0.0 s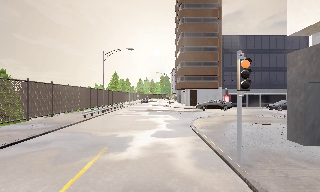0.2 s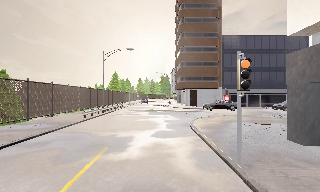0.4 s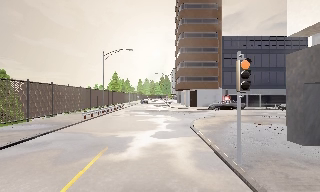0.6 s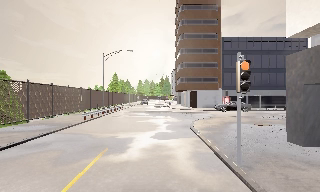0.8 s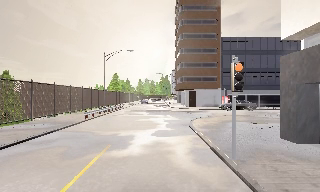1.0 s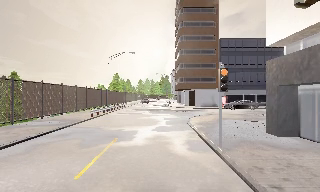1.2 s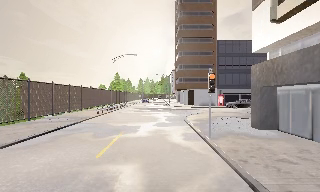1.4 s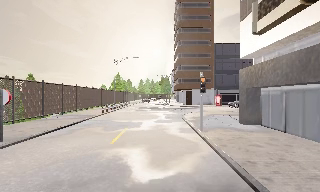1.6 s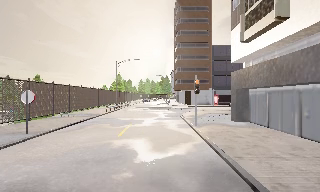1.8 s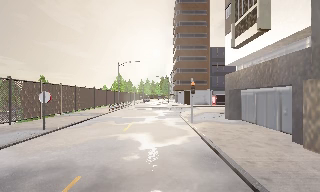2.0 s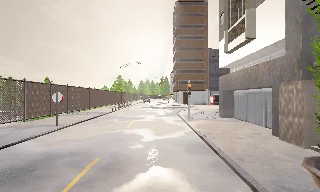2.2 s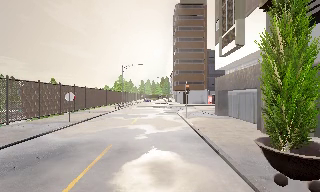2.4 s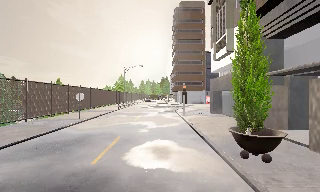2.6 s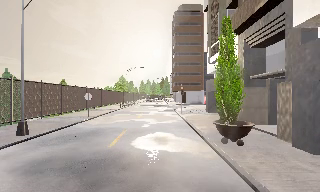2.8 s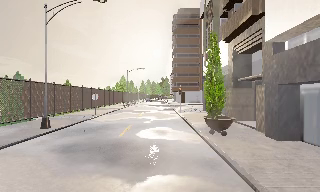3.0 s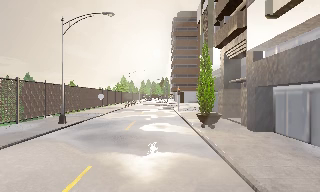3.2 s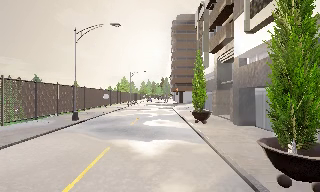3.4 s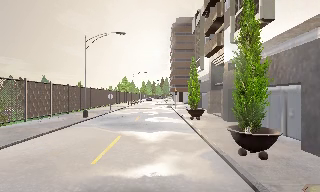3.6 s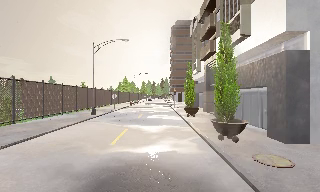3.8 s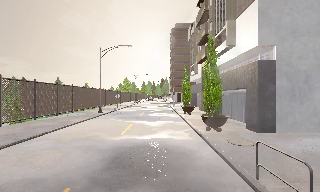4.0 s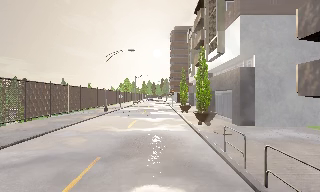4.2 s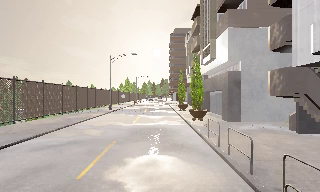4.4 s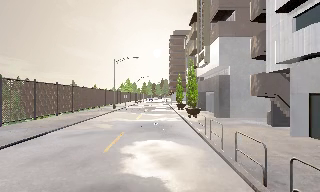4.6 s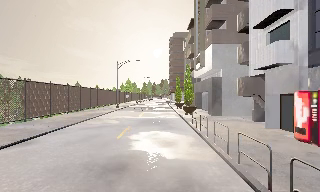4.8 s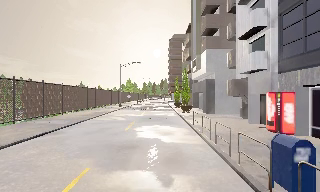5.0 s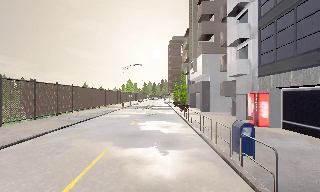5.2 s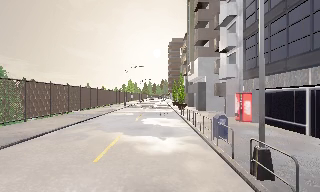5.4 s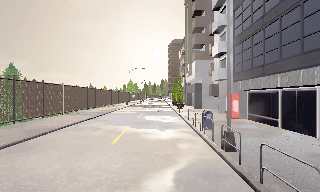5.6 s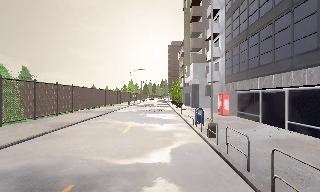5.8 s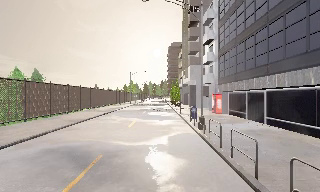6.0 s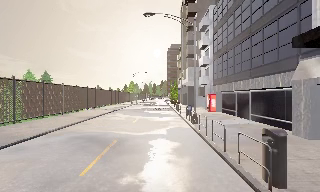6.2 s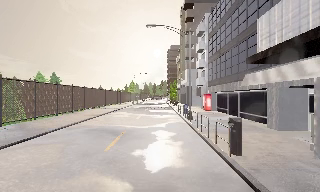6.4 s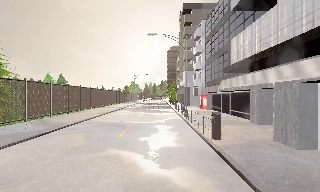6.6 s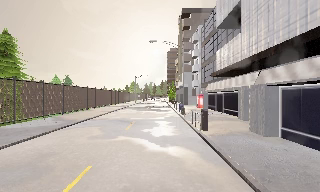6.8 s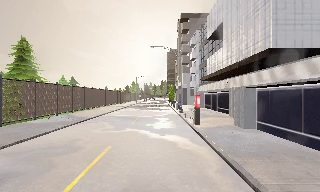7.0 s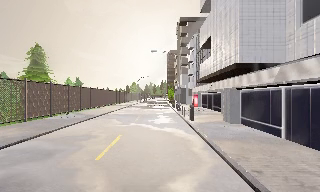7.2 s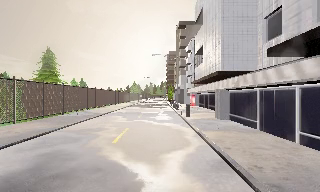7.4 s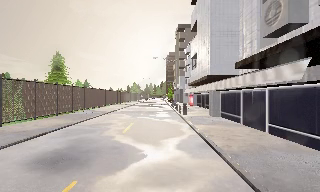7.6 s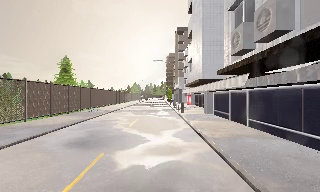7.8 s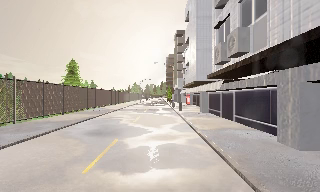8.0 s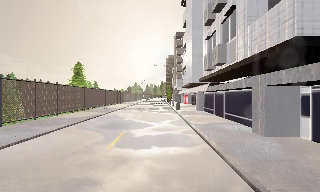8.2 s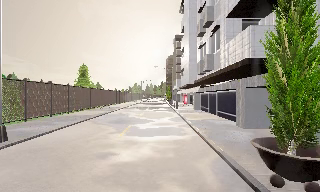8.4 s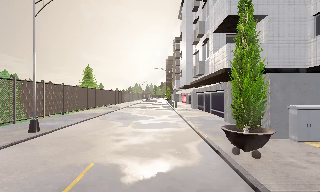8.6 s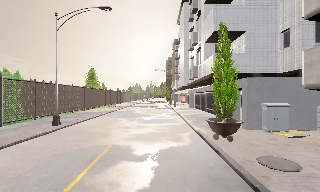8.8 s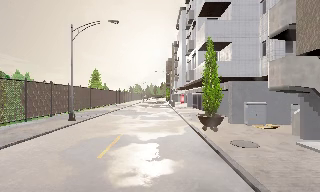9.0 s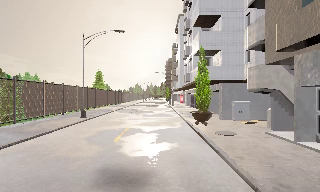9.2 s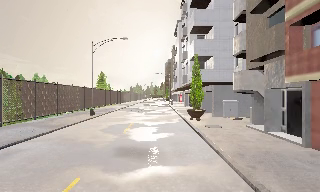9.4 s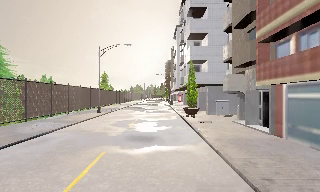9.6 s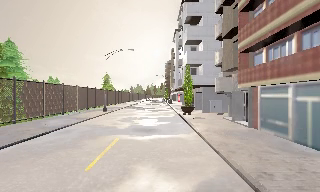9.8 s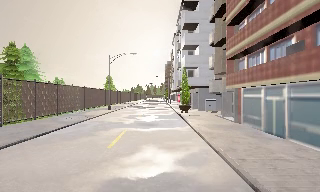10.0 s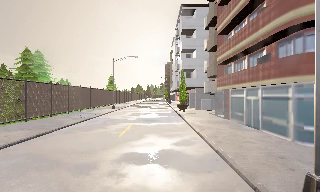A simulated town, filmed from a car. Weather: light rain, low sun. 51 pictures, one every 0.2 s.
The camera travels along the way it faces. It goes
backward.
0.0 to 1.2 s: The camera travels backward, about 3 m, so what stands in front gets smaller. It gains speed.
1.2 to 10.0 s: The camera travels backward, about 75 m, so what stands in front gets smaller.
The film runs backward here.
